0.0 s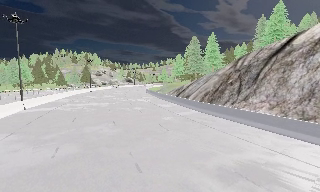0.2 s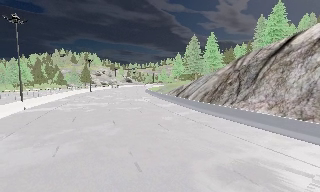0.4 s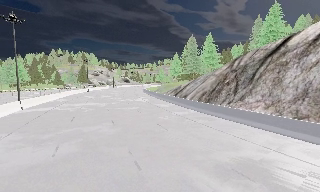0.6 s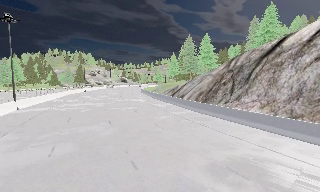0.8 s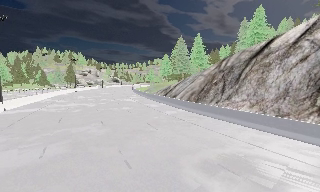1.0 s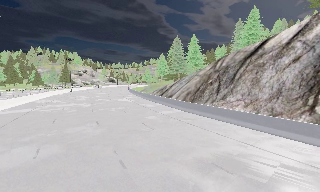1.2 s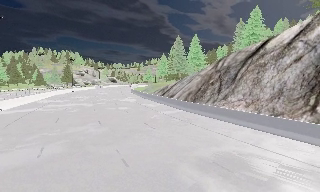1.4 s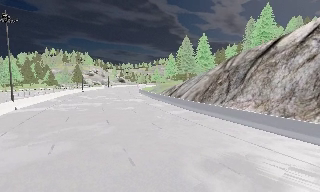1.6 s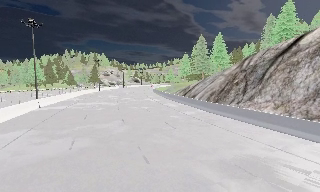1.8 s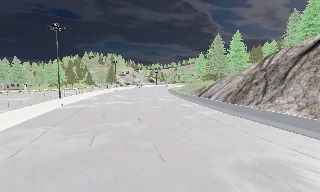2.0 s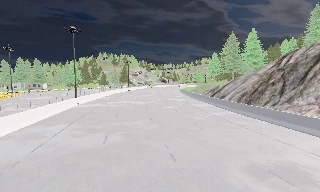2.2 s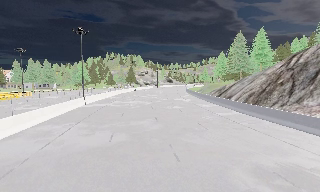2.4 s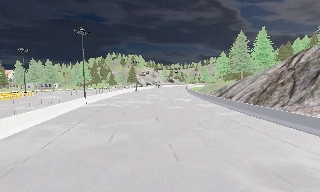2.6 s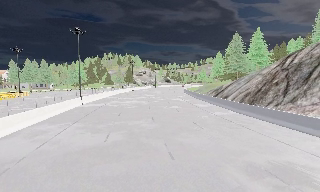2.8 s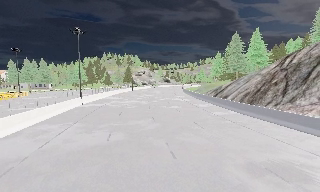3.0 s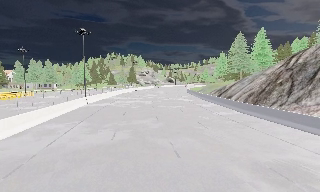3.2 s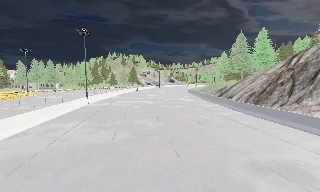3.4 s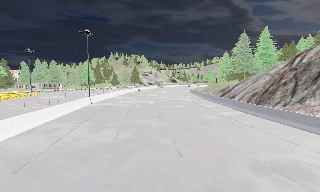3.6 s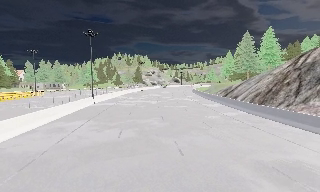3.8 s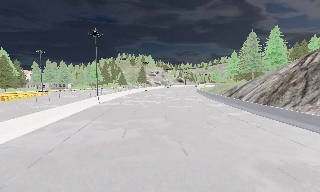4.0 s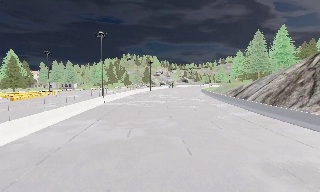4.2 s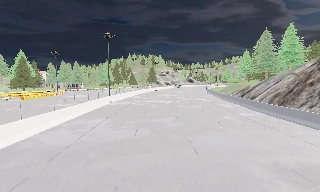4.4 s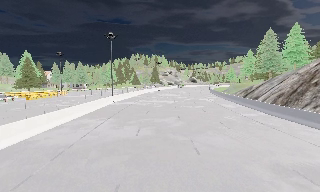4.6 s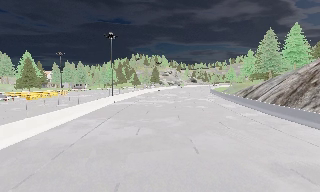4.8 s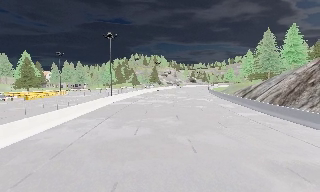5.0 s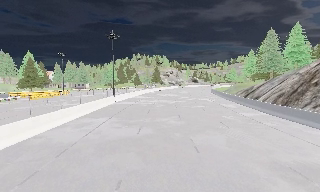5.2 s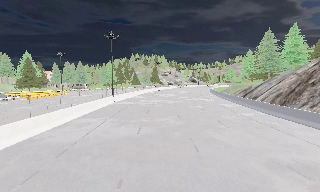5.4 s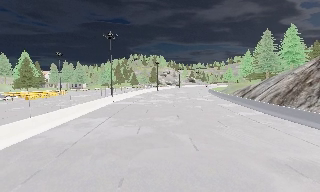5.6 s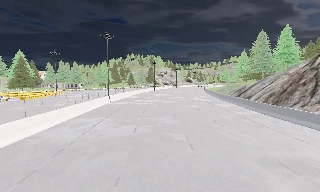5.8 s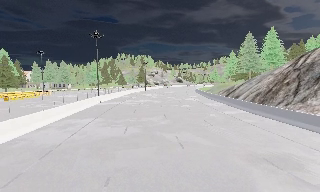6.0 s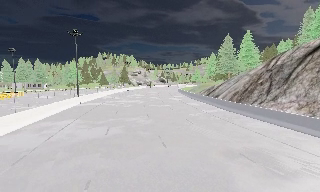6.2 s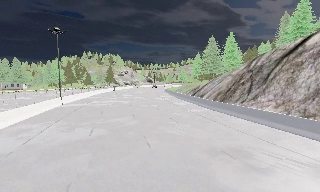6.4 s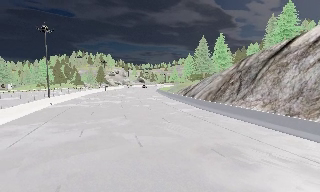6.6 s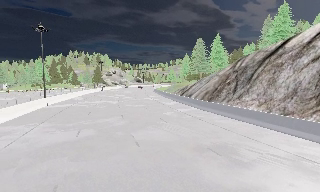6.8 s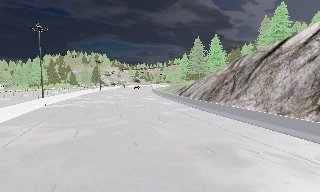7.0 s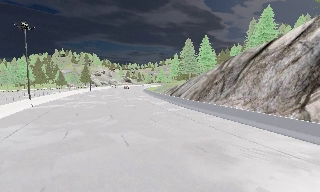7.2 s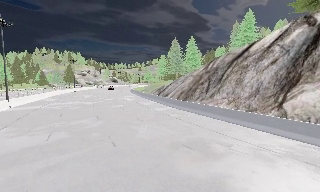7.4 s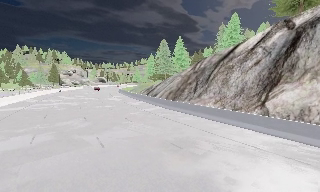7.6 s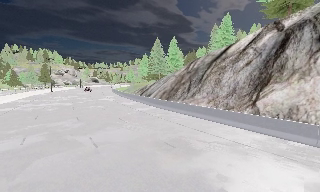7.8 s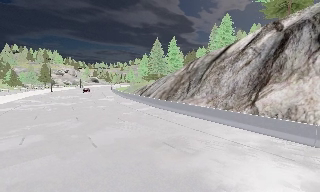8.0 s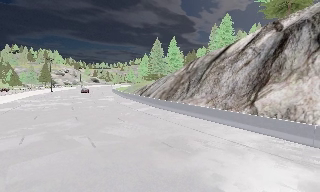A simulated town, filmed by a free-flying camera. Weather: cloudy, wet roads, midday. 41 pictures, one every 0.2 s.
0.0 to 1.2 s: The camera travels backward, about 0.5 m, so what stands in front gets smaller.
1.2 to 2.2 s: The camera pans to its left, which is counterclockwise from overhead, by about 20 degrees.
2.2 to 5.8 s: The camera travels backward, about 1.5 m, so what stands in front gets smaller.
5.8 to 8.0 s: The camera pans to its right, which is clockwise from overhead, by about 30 degrees. It travels backward and to its right, about 1 m, so what stands in front gets smaller.
The film runs backward here.
